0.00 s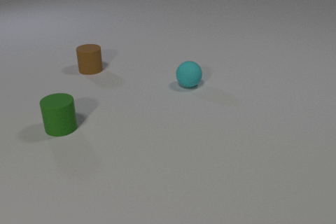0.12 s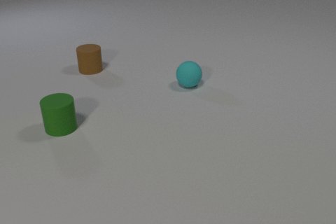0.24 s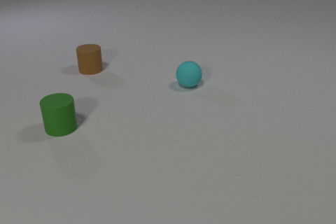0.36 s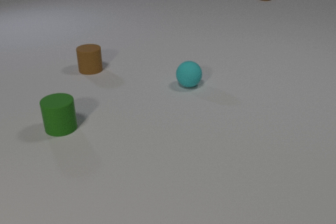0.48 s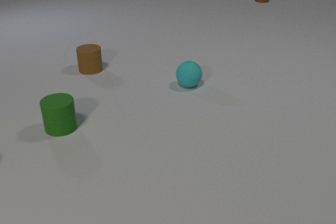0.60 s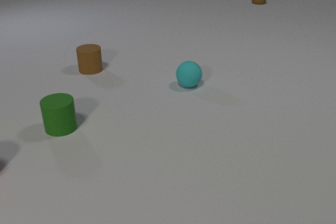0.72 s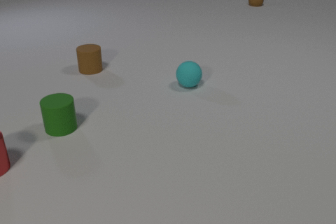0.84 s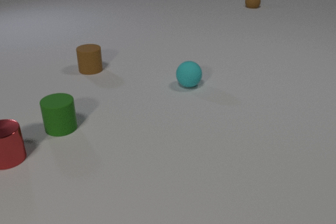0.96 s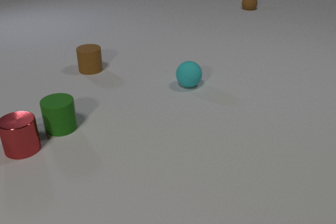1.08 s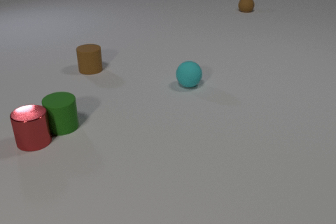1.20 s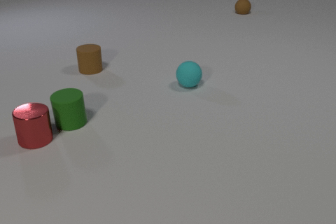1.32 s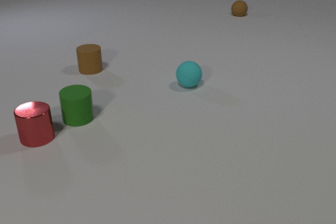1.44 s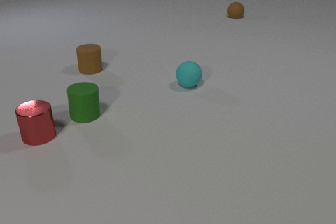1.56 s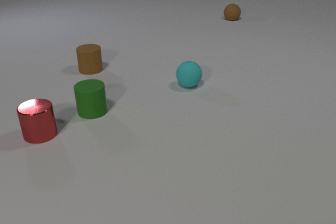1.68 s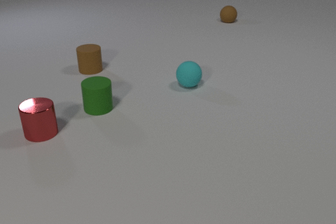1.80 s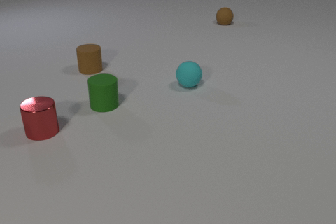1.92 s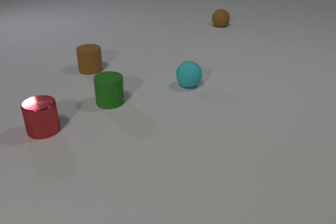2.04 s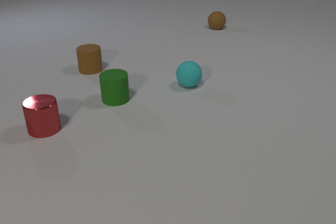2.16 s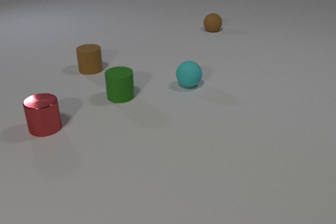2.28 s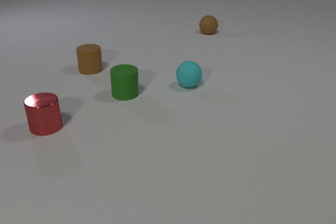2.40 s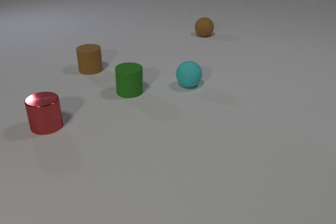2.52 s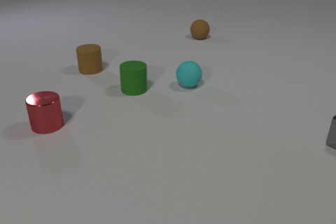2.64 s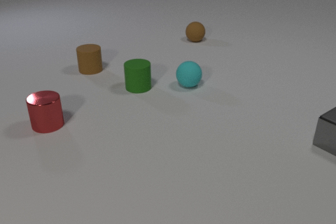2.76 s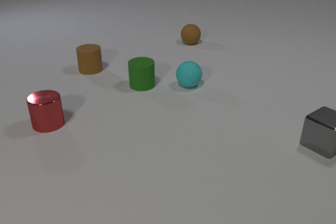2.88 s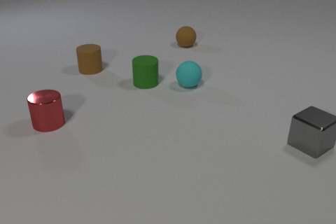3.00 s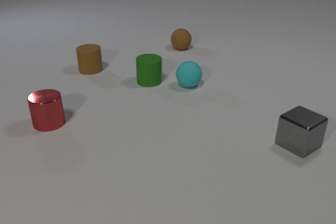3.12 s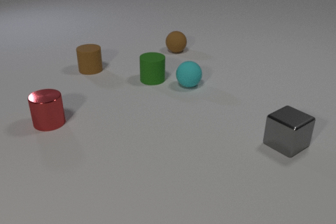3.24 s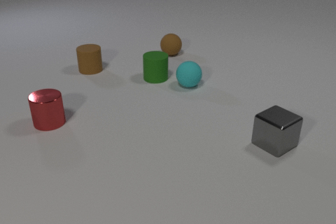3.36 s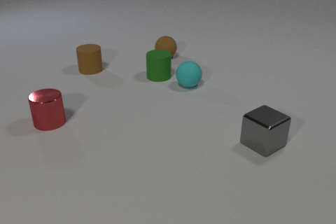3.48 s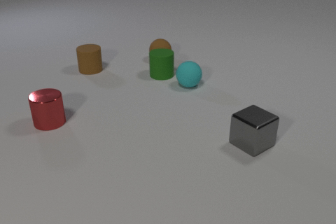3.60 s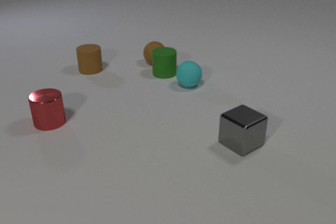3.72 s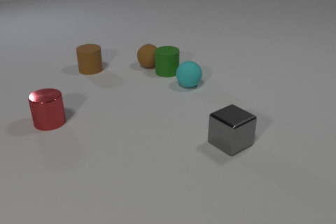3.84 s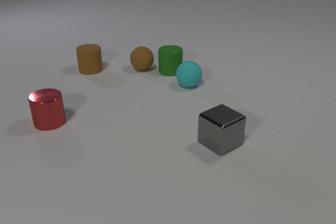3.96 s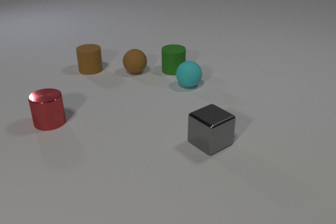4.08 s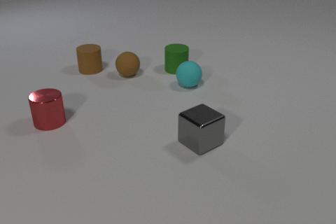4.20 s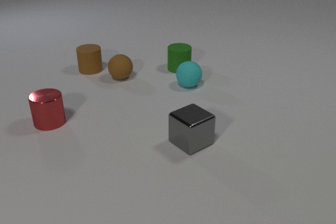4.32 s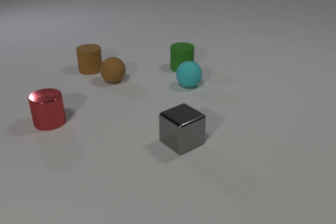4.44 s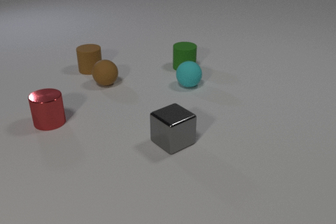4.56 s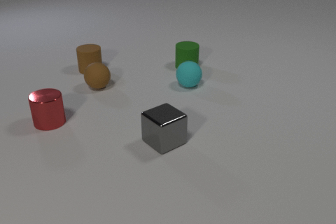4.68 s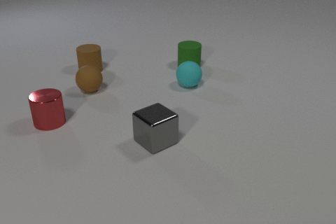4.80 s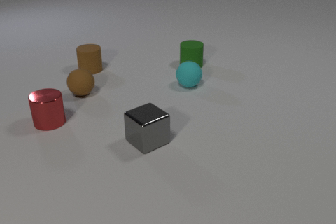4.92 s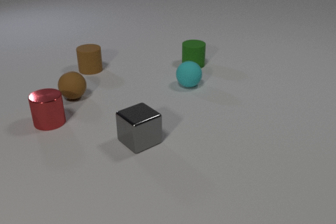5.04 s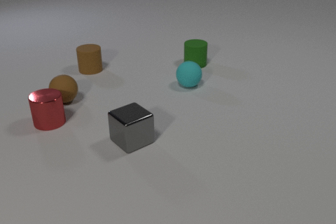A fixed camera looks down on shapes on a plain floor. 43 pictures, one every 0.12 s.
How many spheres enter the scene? 1.
How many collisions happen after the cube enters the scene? 1.
What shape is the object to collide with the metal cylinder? cylinder.
0.00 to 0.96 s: The red metal cylinder comes in at the left edge, slides to the right and away from the camera. The brown rubber sphere comes in at the top edge, rolls toward the camera.
0.96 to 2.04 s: The red metal cylinder slides away from the camera and to the right. The green rubber cylinder slides to the right and away from the camera. The brown rubber sphere rolls toward the camera and to the left. The red metal cylinder and the green rubber cylinder collide.
2.04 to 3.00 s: The red metal cylinder slides away from the camera. The green rubber cylinder slides away from the camera and to the right. The brown rubber sphere rolls toward the camera and to the left. The gray metal cube comes in at the right edge, slides to the left.
3.00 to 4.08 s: The green rubber cylinder slides away from the camera and to the right. The brown rubber sphere rolls toward the camera and to the left. The gray metal cube slides to the left. The green rubber cylinder and the brown rubber sphere collide.
4.08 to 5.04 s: The green rubber cylinder slides to the right and away from the camera. The brown rubber sphere rolls to the left and toward the camera. The gray metal cube slides to the left.
